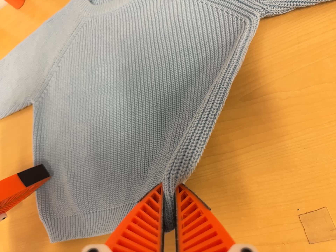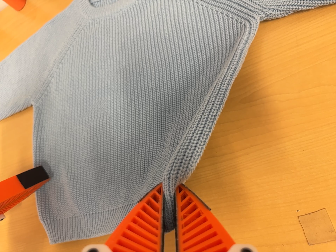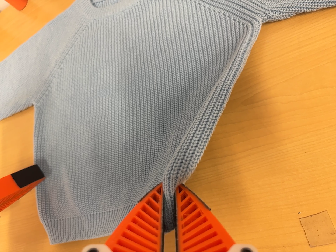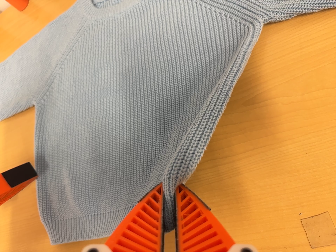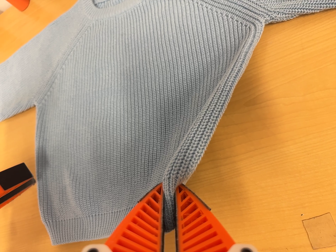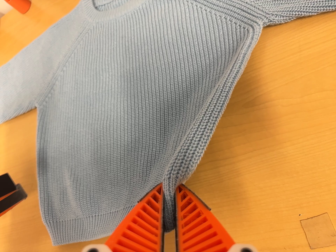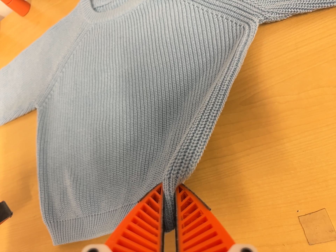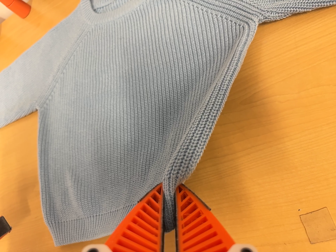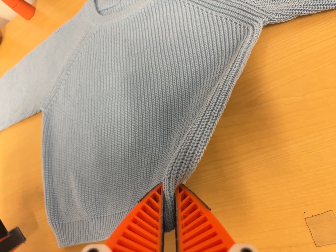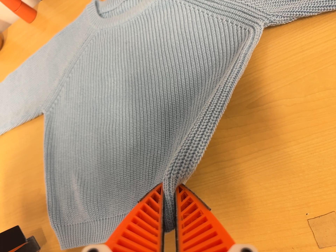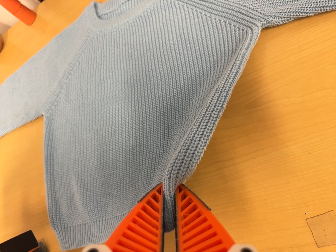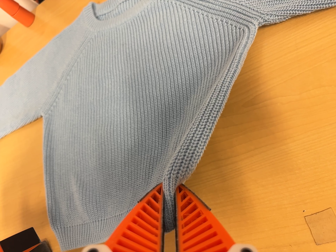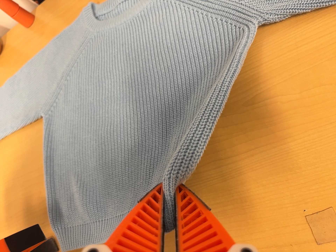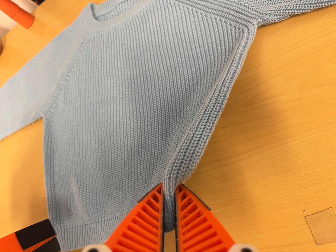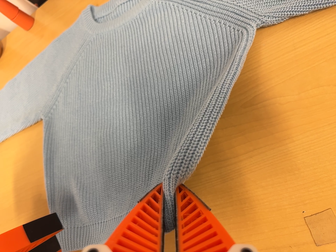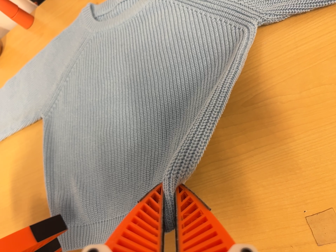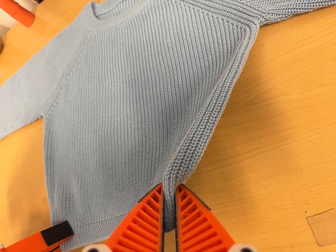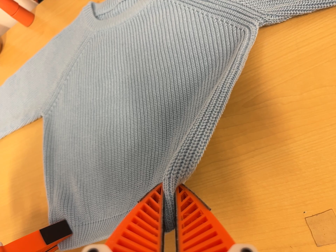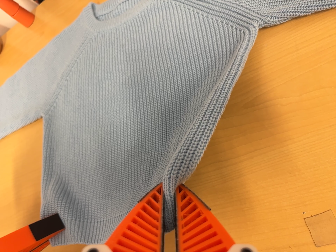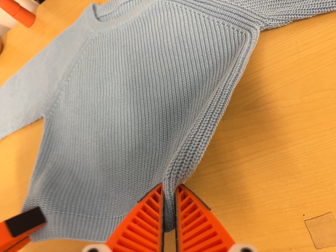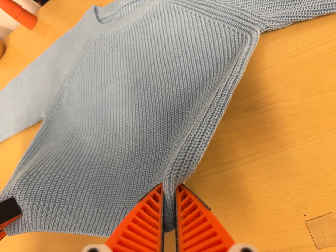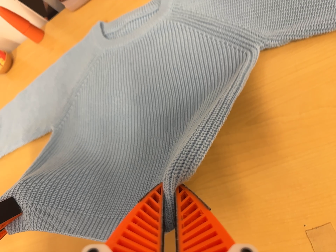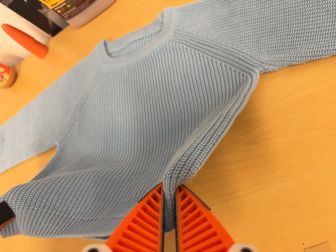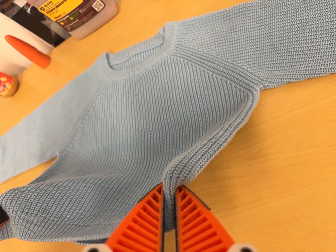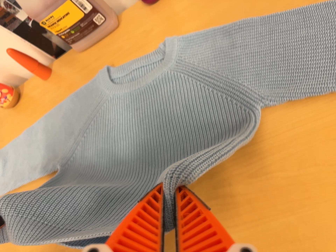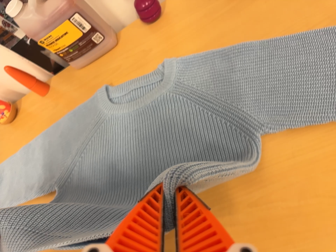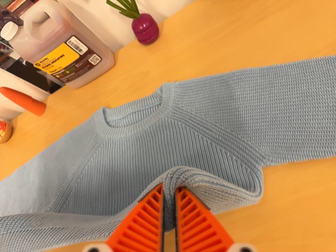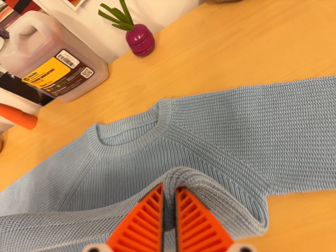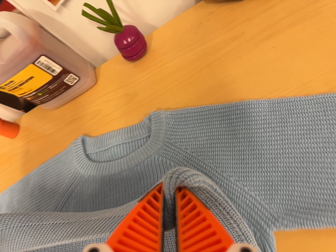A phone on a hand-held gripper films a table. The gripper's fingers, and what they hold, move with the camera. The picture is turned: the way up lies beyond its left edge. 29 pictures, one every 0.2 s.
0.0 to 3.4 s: The camera shifts only a little, or ends up much as it began.
3.4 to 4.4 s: The camera shifts only a little, or ends up much as it began.
4.4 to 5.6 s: The camera travels toward the top of its view and forward, about 20 cm, so close, fixed things drift downward.
The film runs forward here.
